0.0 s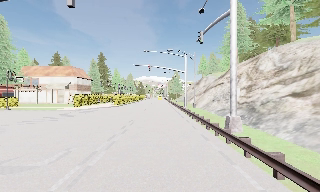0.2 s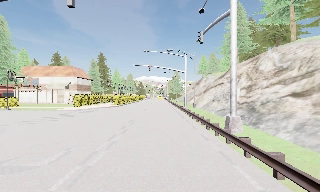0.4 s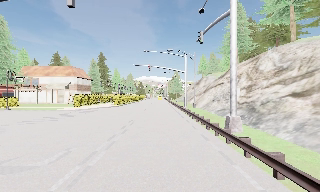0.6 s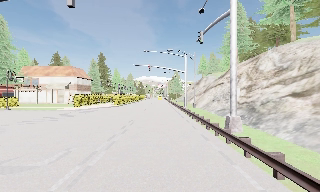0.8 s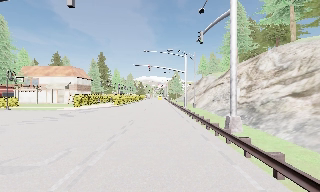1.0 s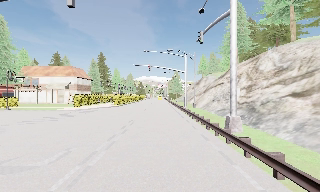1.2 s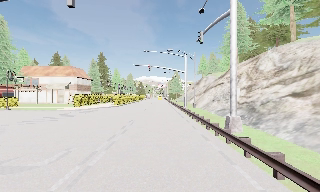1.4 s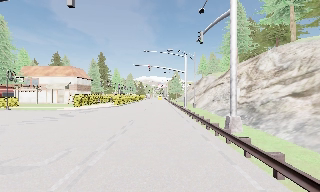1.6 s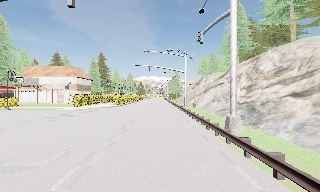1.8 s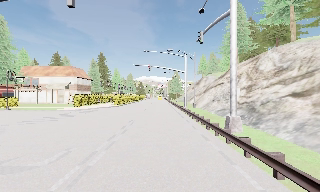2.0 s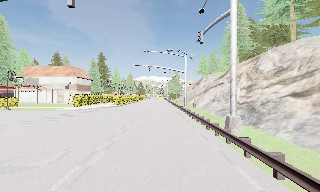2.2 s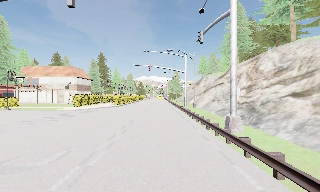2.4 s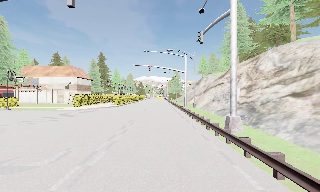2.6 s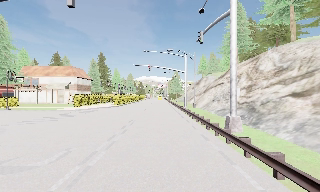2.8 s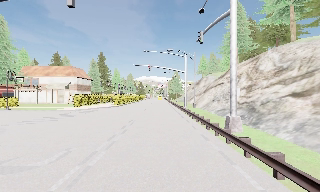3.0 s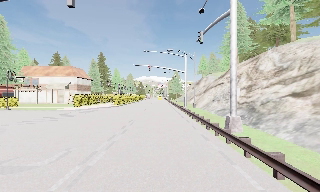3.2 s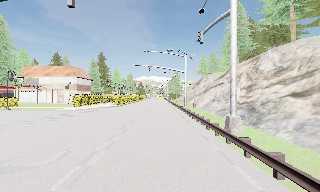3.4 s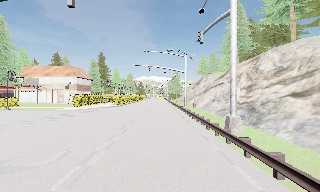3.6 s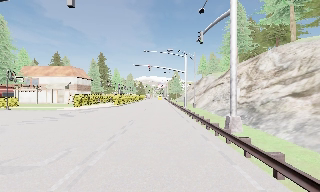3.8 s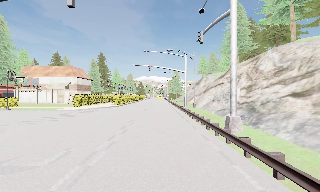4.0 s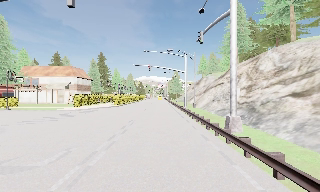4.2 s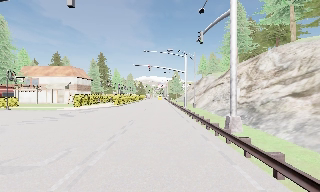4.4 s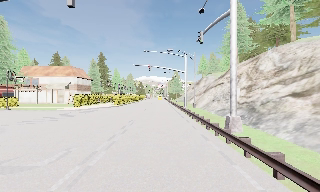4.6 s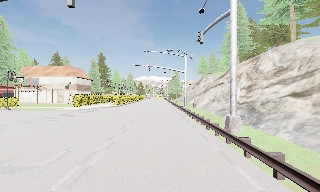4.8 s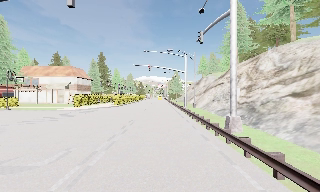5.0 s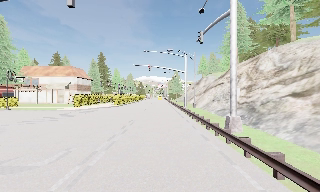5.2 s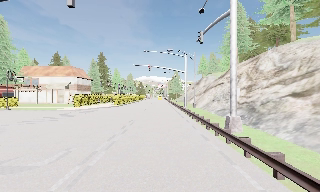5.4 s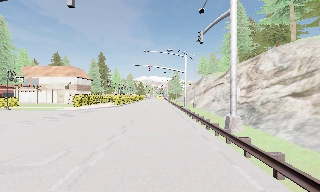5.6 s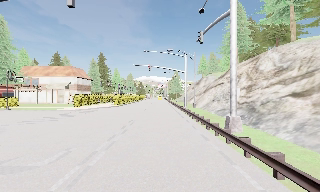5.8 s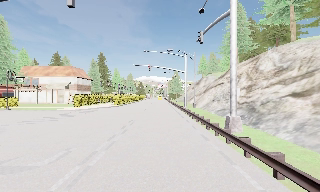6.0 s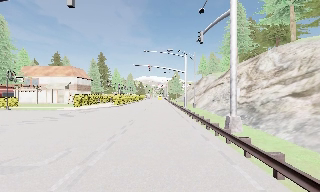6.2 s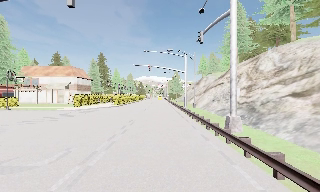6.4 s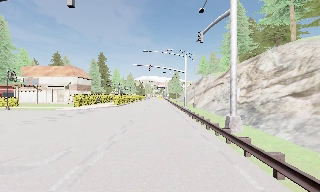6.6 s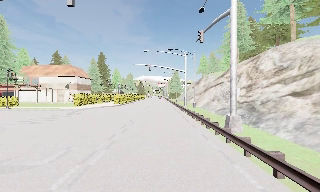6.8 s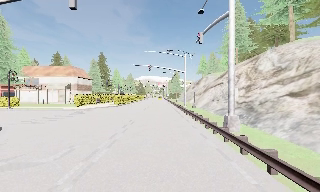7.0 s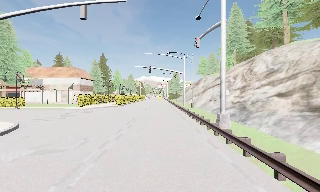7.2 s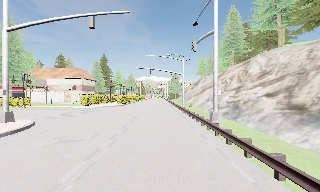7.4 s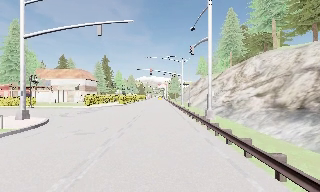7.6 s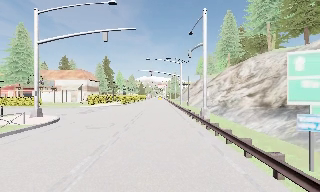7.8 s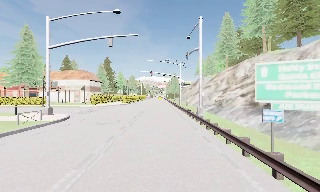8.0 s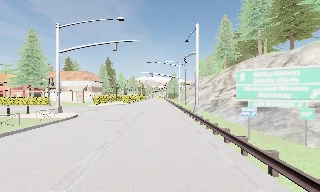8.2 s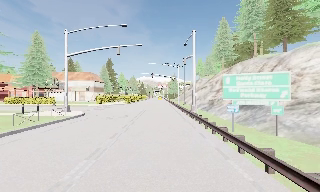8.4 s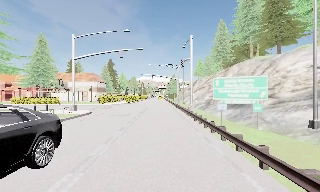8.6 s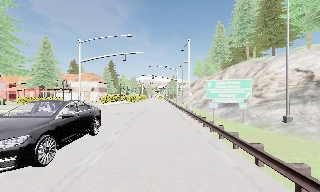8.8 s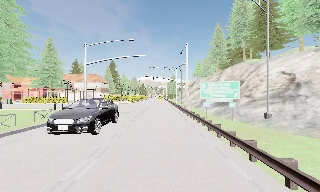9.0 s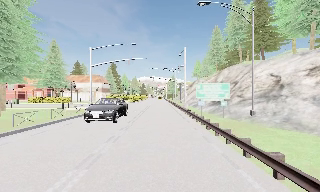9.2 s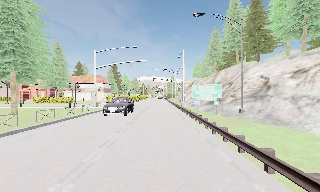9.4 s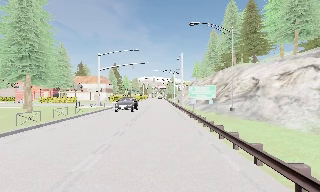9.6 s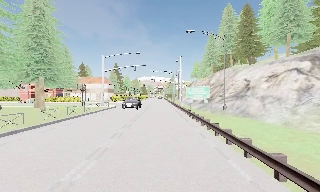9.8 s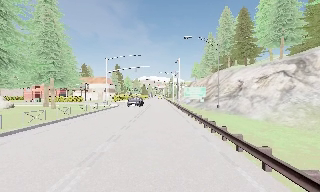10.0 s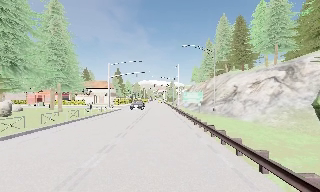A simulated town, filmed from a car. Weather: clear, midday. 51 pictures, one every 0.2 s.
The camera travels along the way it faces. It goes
backward.
0.0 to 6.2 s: The camera keeps its place and its aim.
6.2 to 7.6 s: The camera travels backward, about 4.5 m, so what stands in front gets smaller. It gains speed.
7.6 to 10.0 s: The camera travels backward, about 17 m, so what stands in front gets smaller.
The film runs backward here.
